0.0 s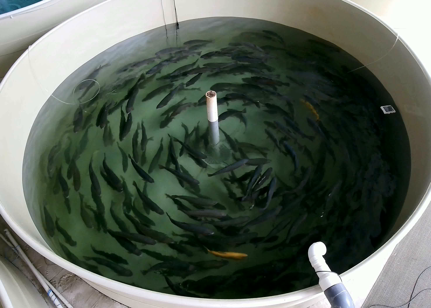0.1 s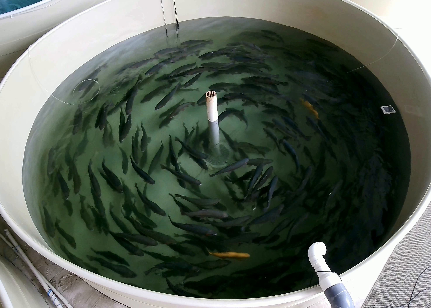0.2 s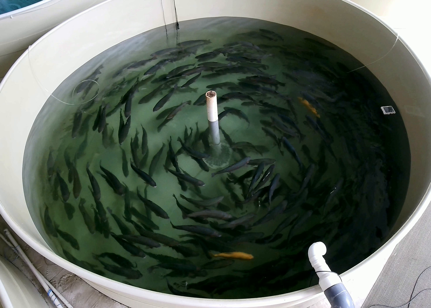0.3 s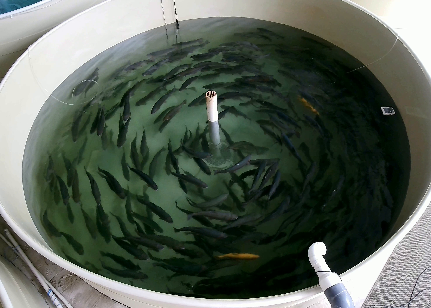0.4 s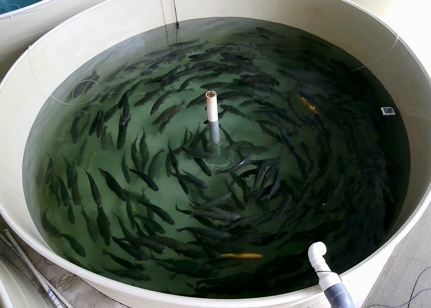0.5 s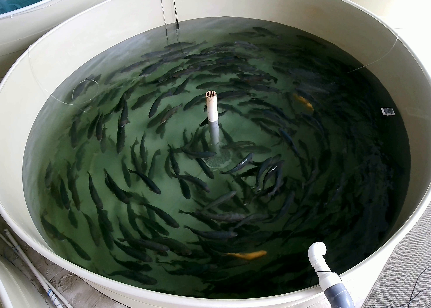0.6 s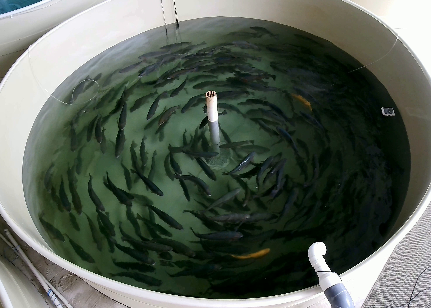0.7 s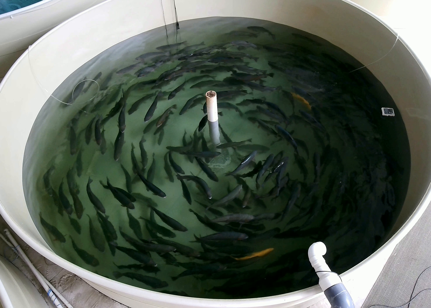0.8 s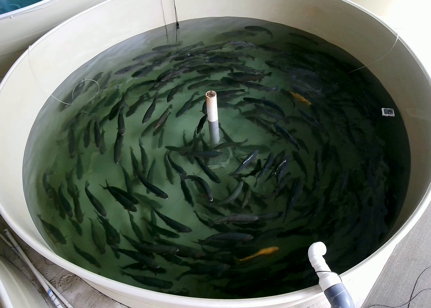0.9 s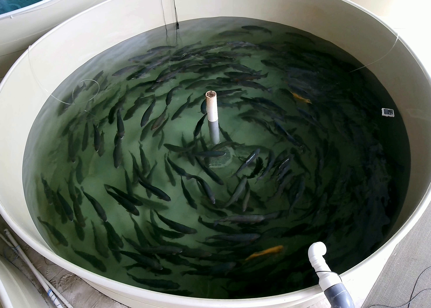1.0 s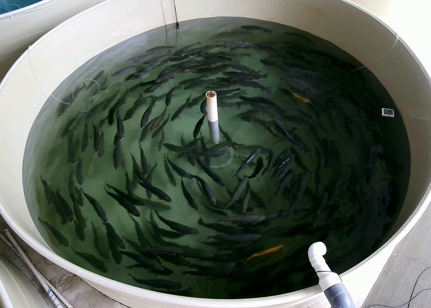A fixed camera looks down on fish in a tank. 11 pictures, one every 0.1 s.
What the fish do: Normal cruising.
